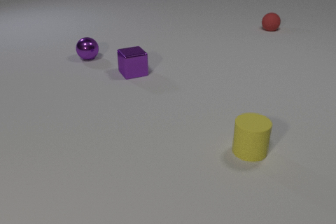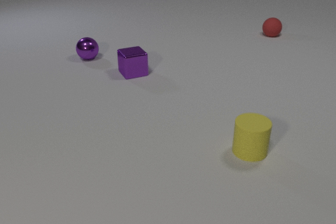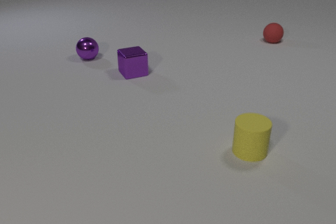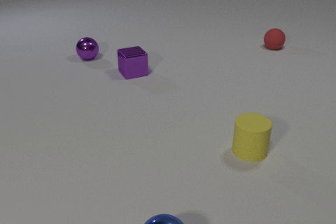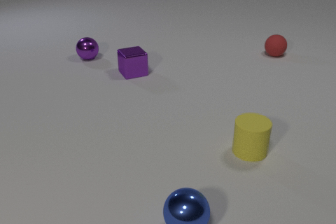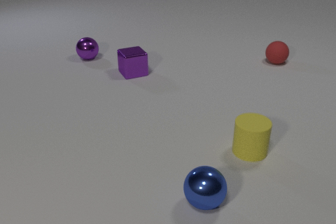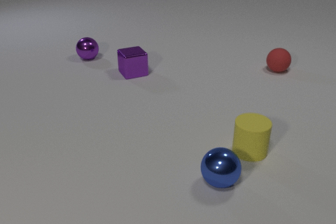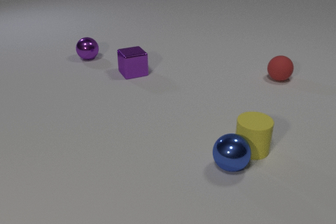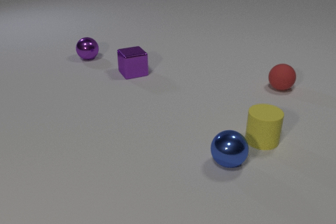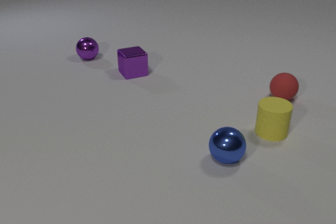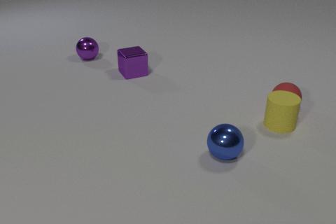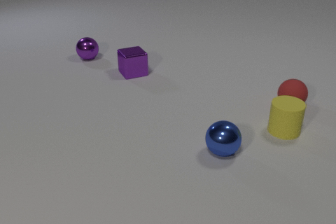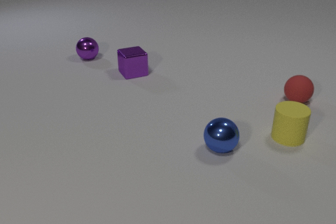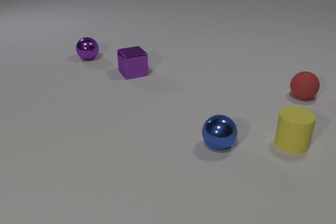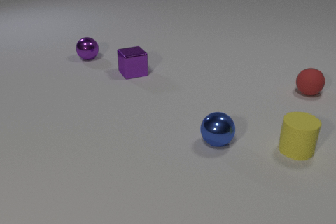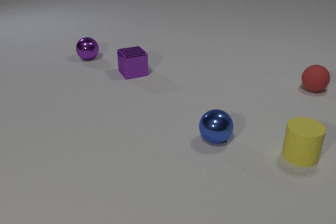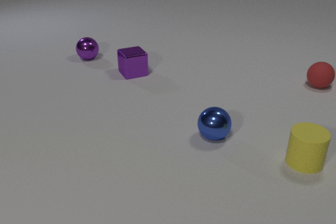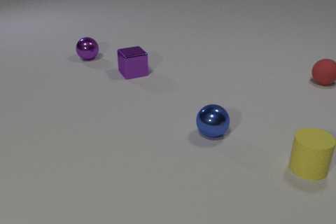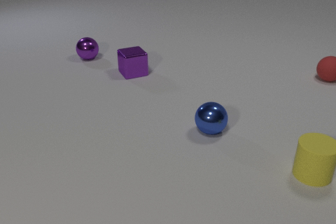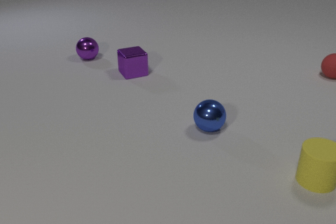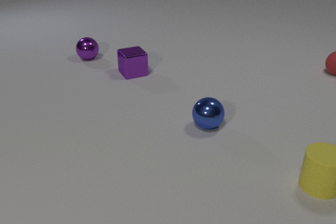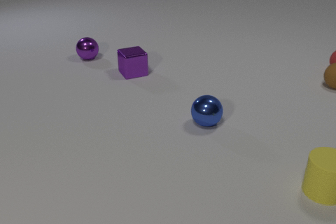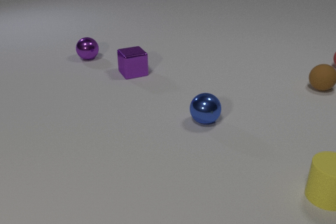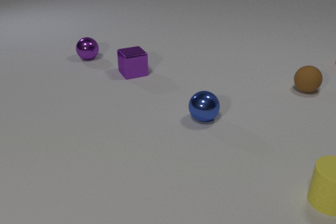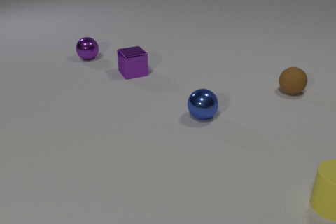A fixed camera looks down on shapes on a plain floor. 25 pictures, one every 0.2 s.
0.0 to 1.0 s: The blue metal sphere comes in at the bottom edge, rolls away from the camera and to the right. The red rubber sphere rolls toward the camera.
1.0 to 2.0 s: The blue metal sphere rolls away from the camera. The yellow rubber cylinder slides away from the camera and to the right. The red rubber sphere rolls toward the camera. The blue metal sphere and the yellow rubber cylinder collide. The yellow rubber cylinder and the red rubber sphere collide.
2.0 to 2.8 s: The blue metal sphere rolls away from the camera. The yellow rubber cylinder slides toward the camera and to the right. The red rubber sphere rolls away from the camera and to the right.
2.8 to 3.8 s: The blue metal sphere rolls away from the camera. The yellow rubber cylinder slides toward the camera and to the right. The red rubber sphere rolls away from the camera and to the right.
3.8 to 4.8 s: The blue metal sphere rolls away from the camera. The yellow rubber cylinder slides toward the camera and to the right. The brown rubber sphere comes in at the right edge, rolls to the left and toward the camera. The red rubber sphere rolls away from the camera, leaves at the right edge.
What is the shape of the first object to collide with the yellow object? sphere.
What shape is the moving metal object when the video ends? sphere.
Are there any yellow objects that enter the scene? no.
